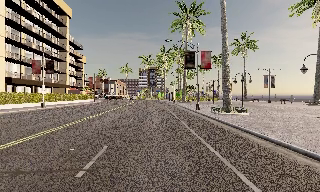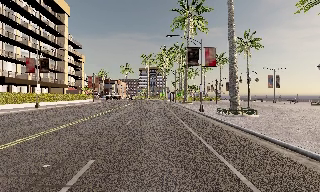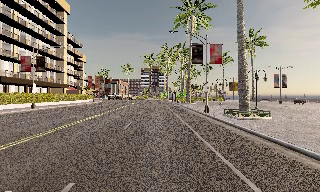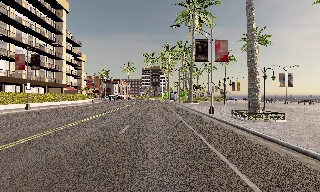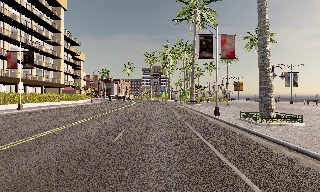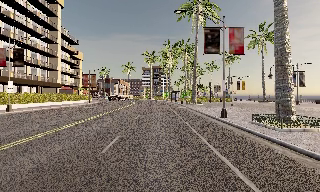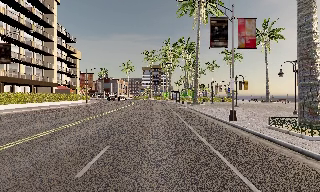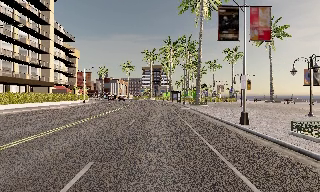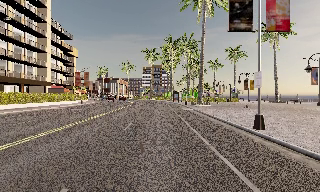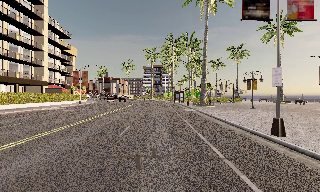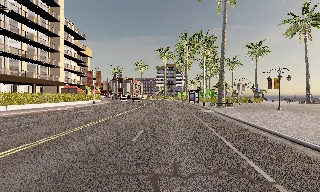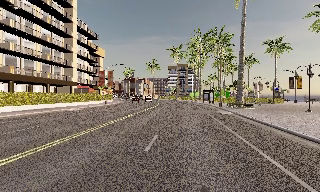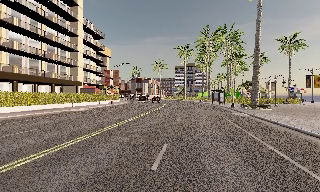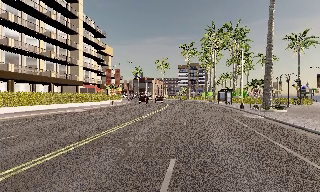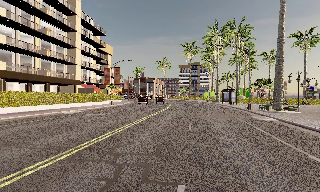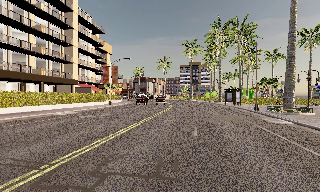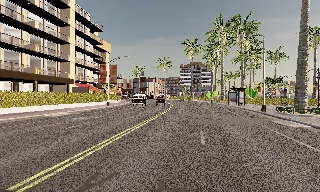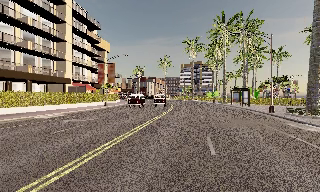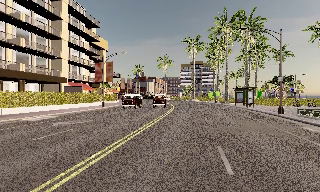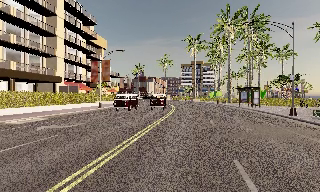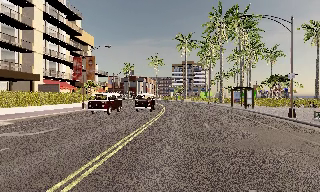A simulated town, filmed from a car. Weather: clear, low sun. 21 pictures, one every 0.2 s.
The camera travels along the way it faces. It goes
forward.
0.0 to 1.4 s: The camera travels forward, about 9 m, so what stands in front looms larger.
1.4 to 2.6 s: The scene slides to the right, as the camera pans about 15 degrees to its left. It travels forward, about 7 m, so what stands in front looms larger.
2.6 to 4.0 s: The camera travels forward, about 9 m, so what stands in front looms larger.
The film runs forward here.
